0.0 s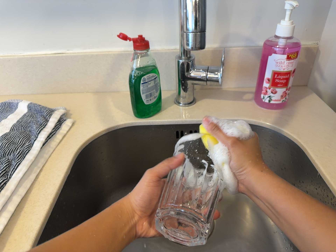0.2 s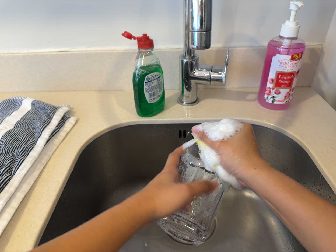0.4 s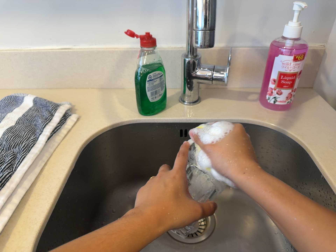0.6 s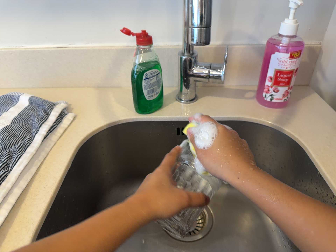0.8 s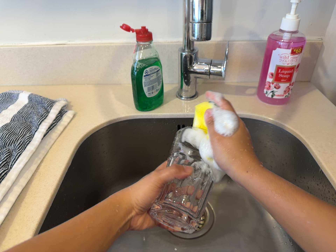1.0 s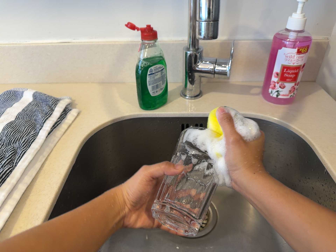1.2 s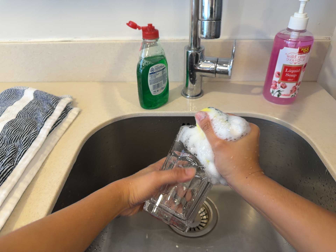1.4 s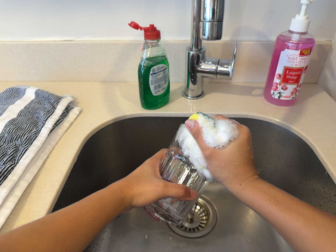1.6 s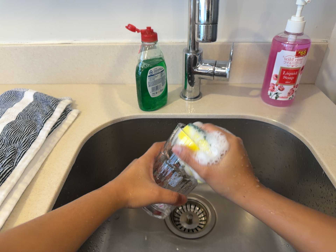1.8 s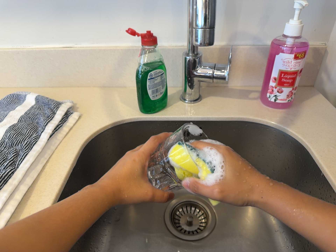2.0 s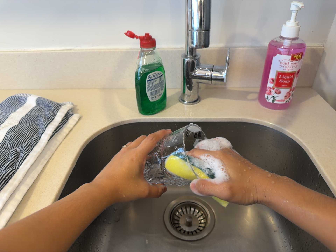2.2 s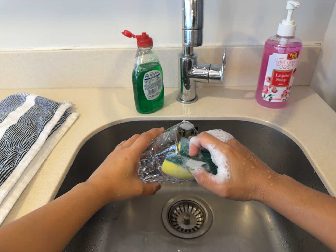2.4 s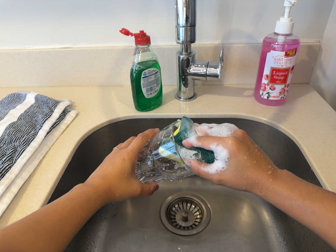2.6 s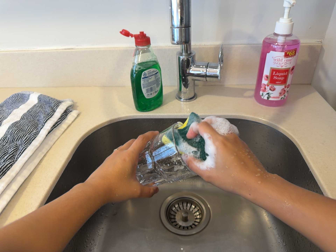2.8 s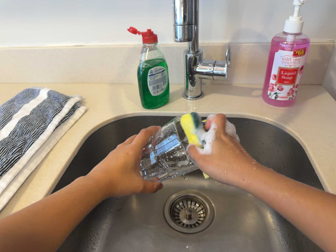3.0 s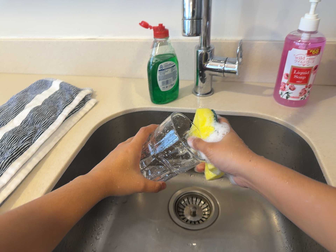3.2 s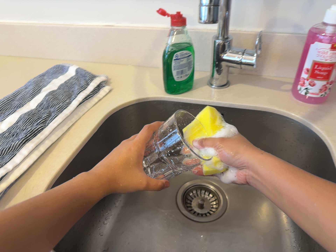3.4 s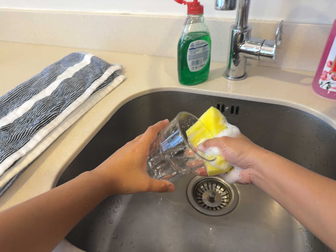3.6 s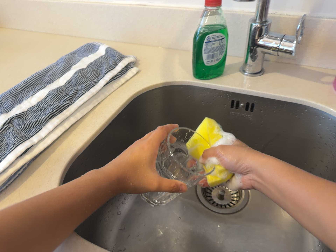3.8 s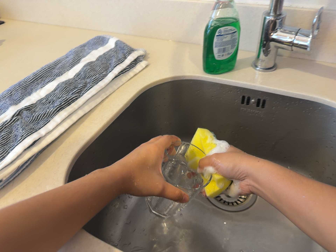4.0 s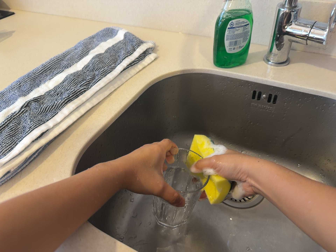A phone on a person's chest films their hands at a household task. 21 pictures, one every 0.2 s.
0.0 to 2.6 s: The camera shifts only a little, or ends up much as it began.
2.6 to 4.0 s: The camera swings to its left by about 20 degrees, and the scene slides to the right. Its aim tips toward the bottom of its view by about 10 degrees, and the scene shifts upward. It rolls about its line of sight by about 15 degrees, and the scene rotates clockwise.
The film runs backward here.
